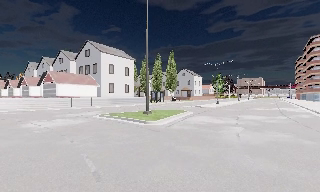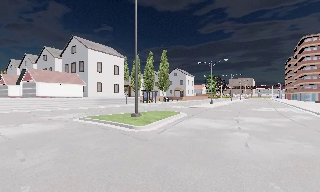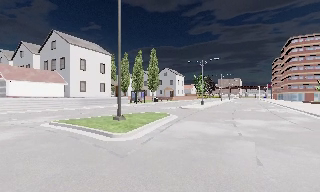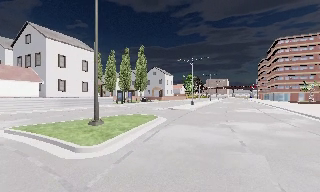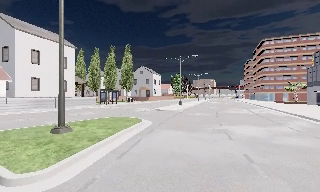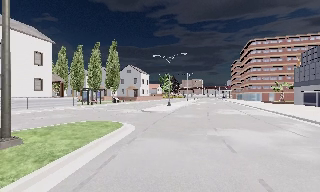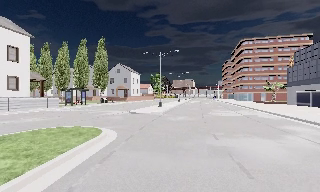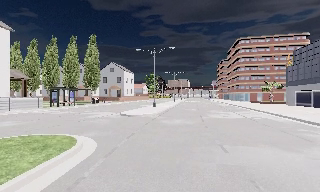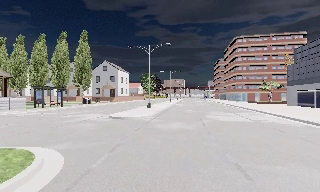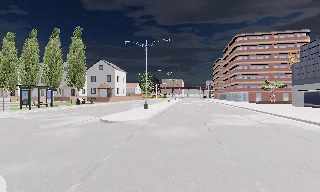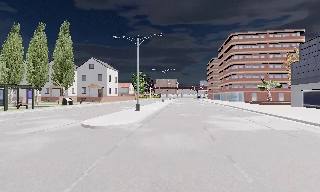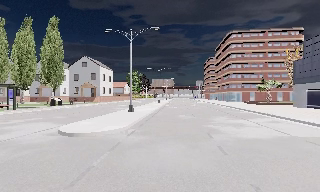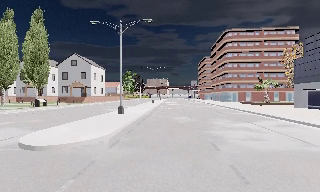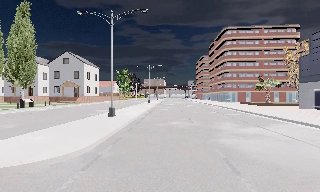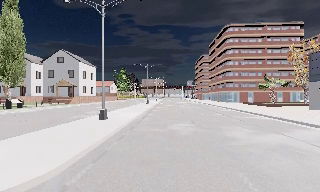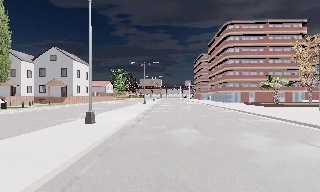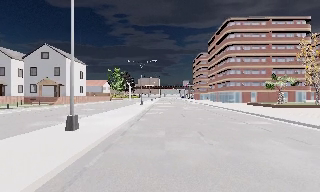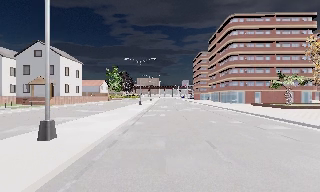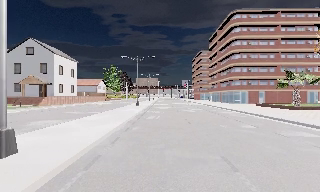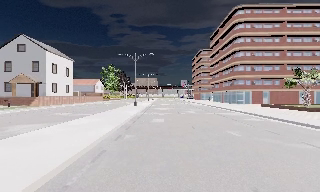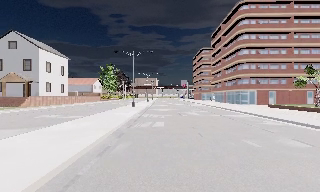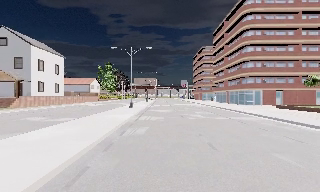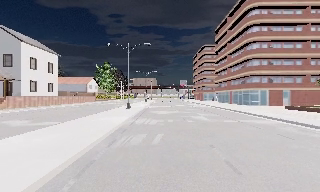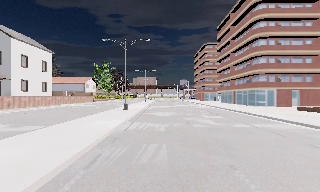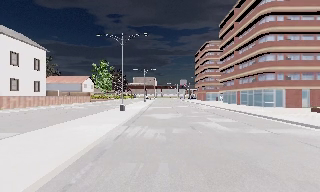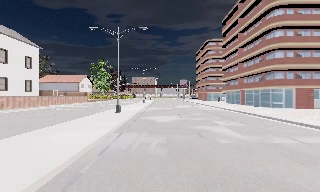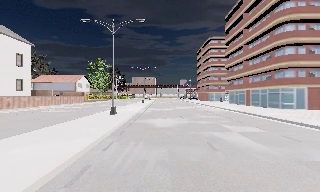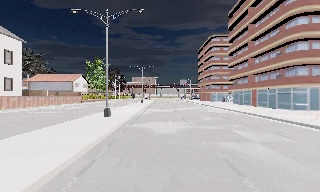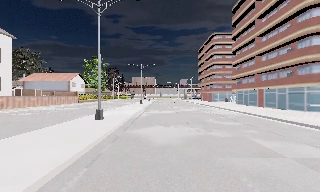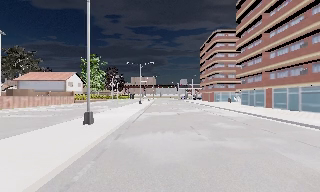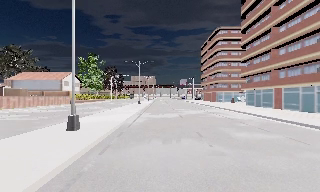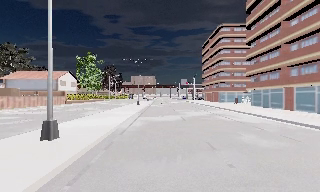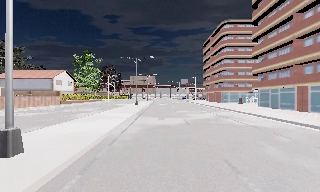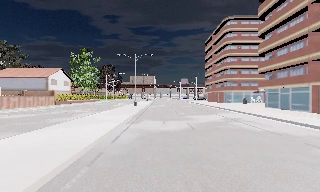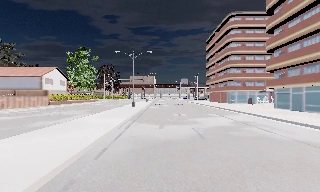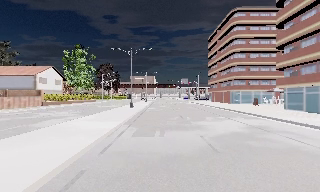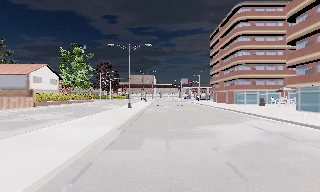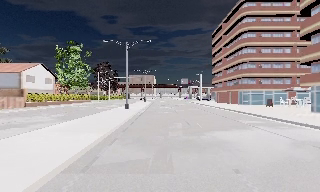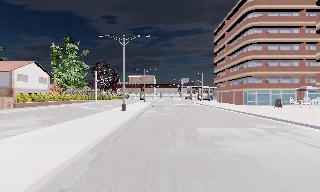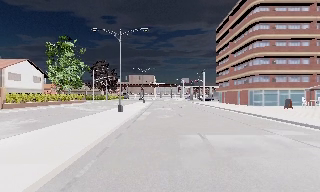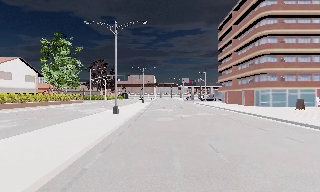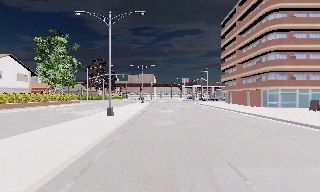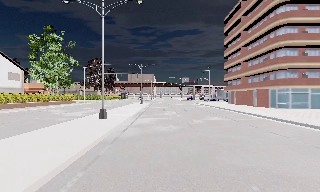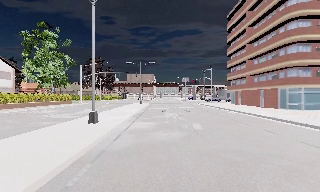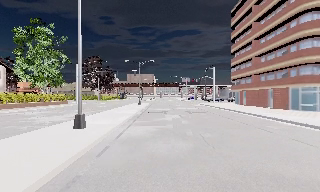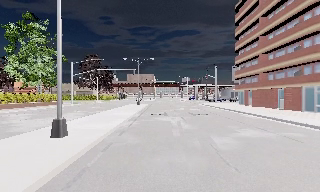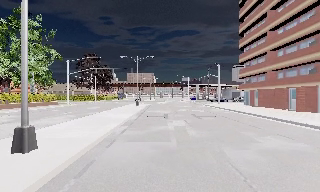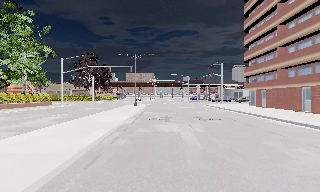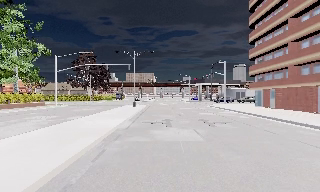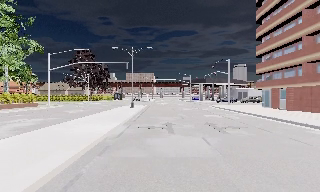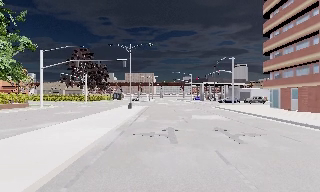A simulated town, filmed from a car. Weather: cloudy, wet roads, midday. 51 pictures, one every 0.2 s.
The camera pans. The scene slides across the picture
to the left.
The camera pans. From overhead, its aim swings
clockwise.
0.0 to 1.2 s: The camera pans to its right, which is clockwise from overhead, by about 20 degrees. It travels forward, about 10 m, so what stands in front looms larger.
1.2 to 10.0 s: The camera pans to its right, which is clockwise from overhead, by about 15 degrees. It travels forward, about 70 m, so what stands in front looms larger.
The film runs forward here.
